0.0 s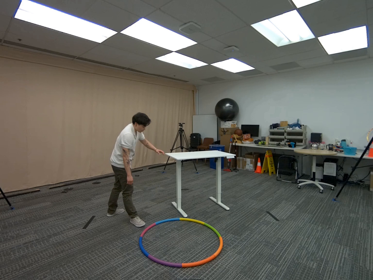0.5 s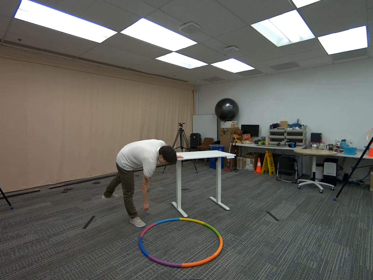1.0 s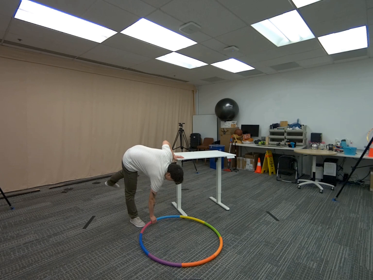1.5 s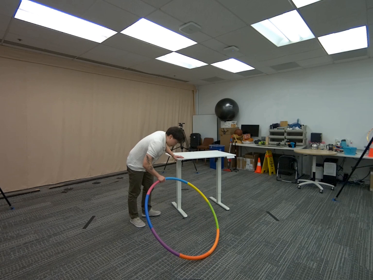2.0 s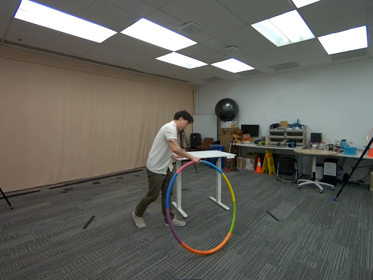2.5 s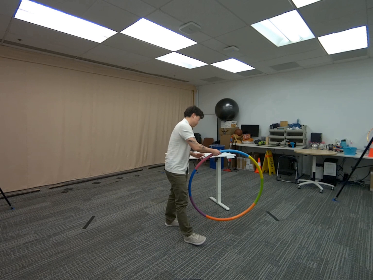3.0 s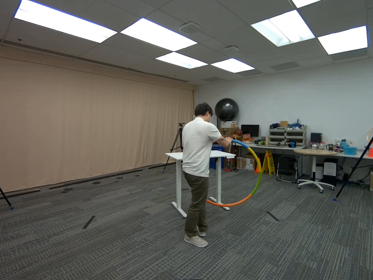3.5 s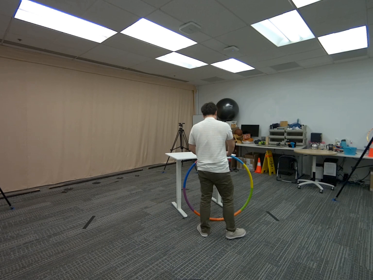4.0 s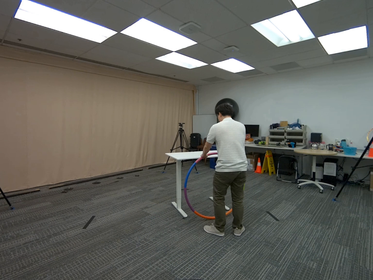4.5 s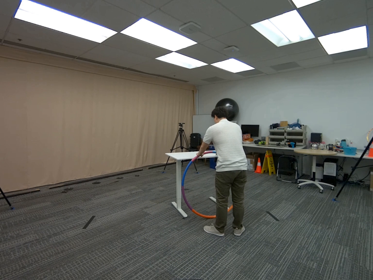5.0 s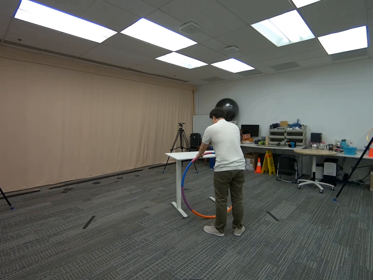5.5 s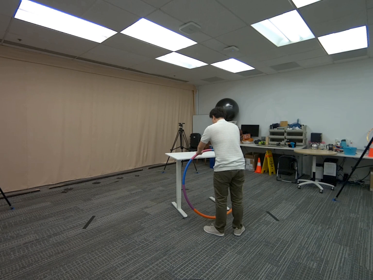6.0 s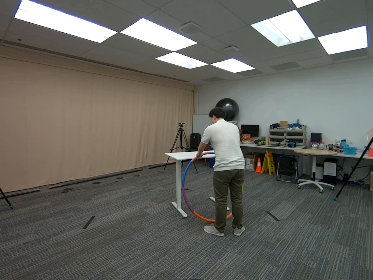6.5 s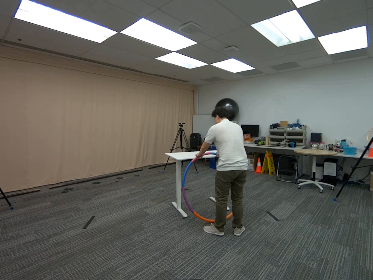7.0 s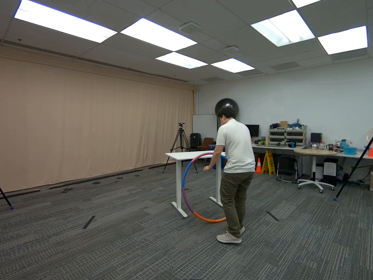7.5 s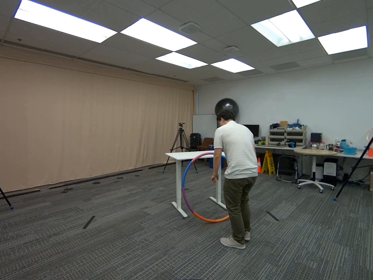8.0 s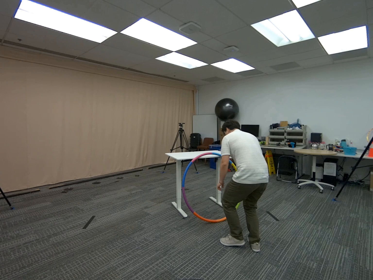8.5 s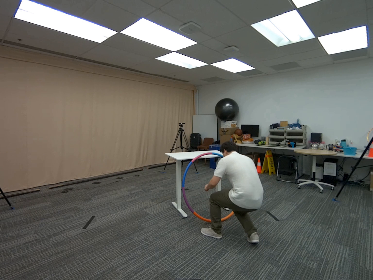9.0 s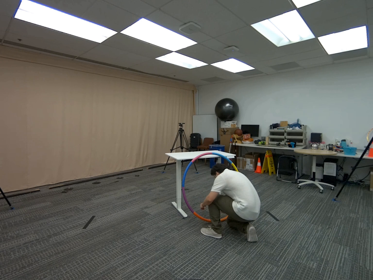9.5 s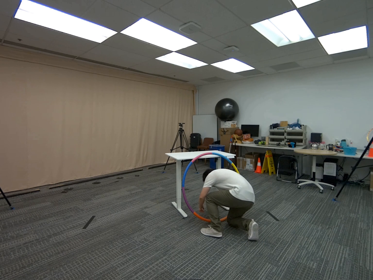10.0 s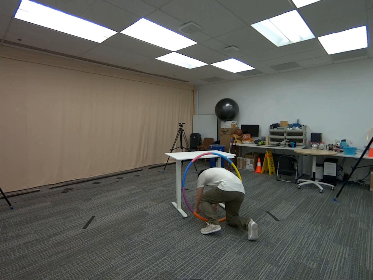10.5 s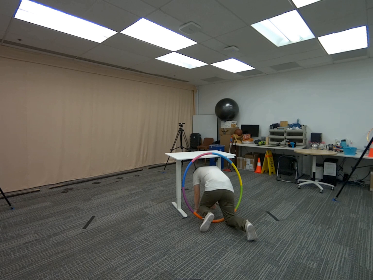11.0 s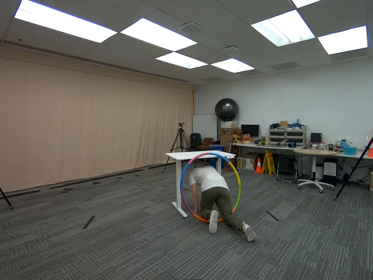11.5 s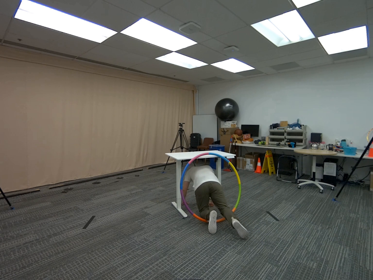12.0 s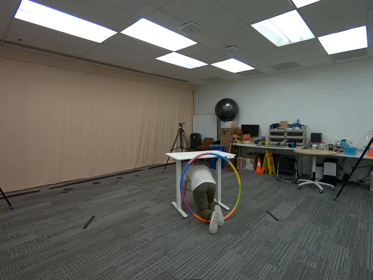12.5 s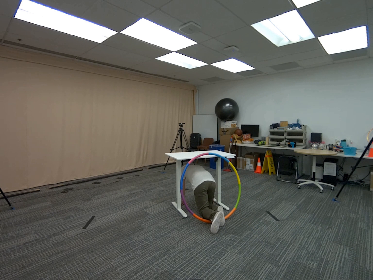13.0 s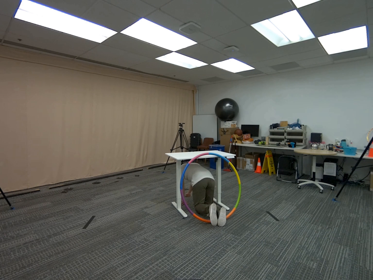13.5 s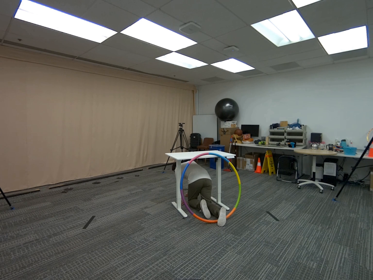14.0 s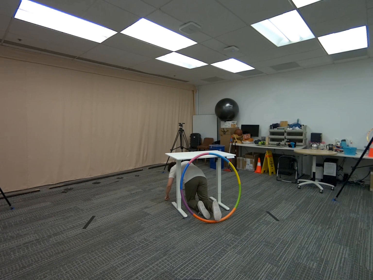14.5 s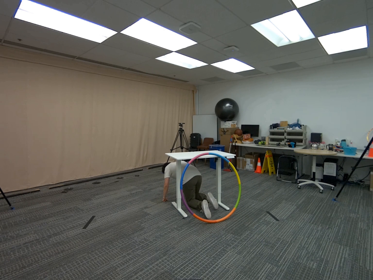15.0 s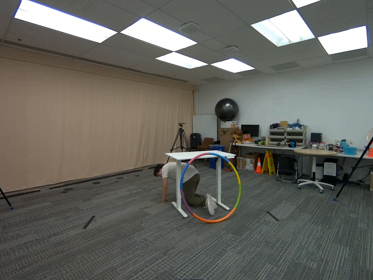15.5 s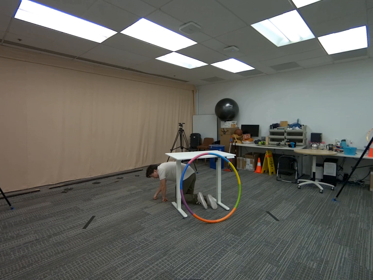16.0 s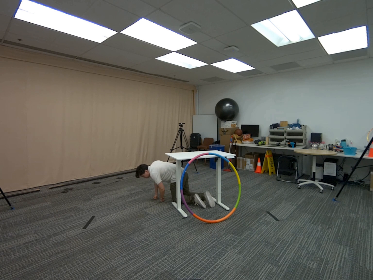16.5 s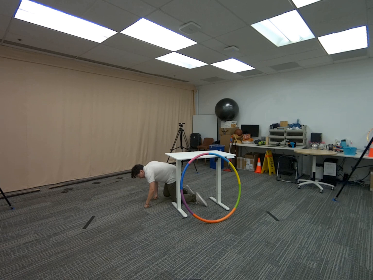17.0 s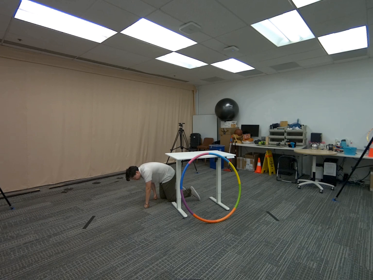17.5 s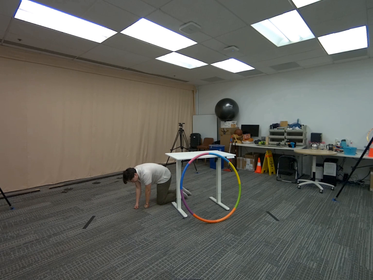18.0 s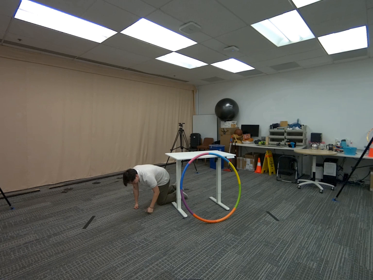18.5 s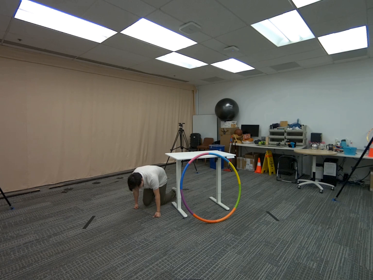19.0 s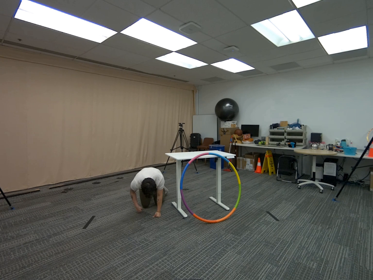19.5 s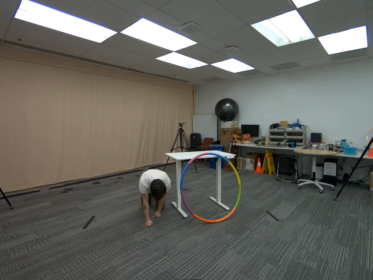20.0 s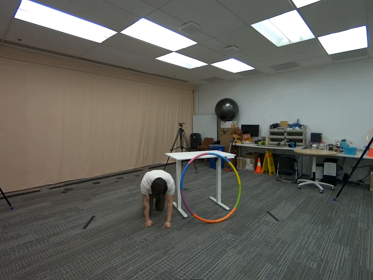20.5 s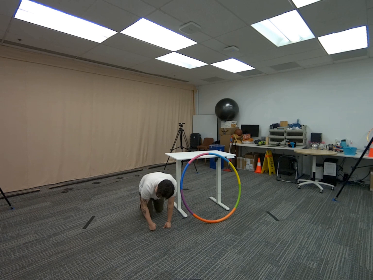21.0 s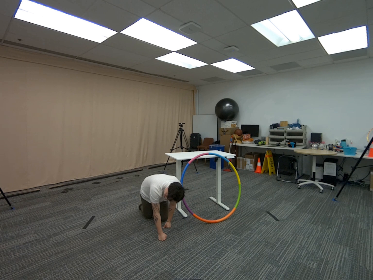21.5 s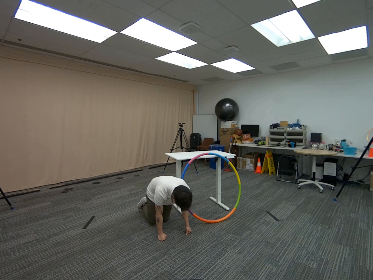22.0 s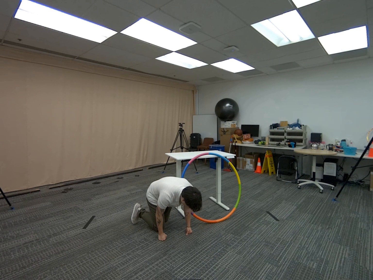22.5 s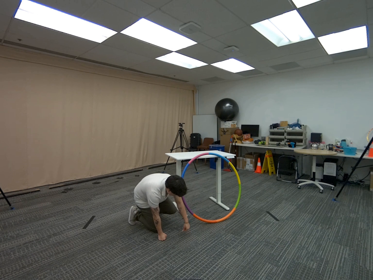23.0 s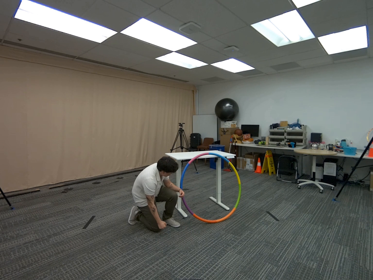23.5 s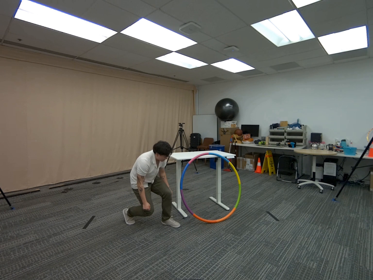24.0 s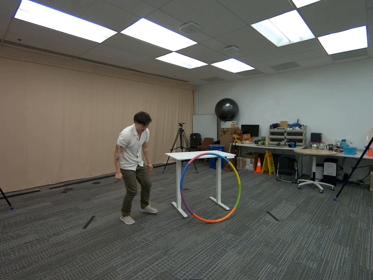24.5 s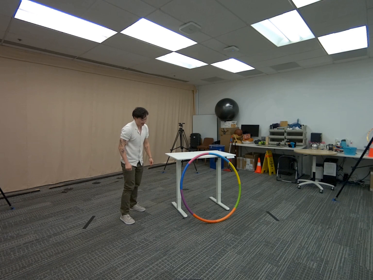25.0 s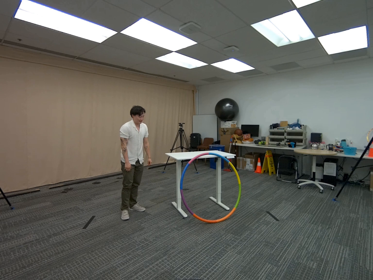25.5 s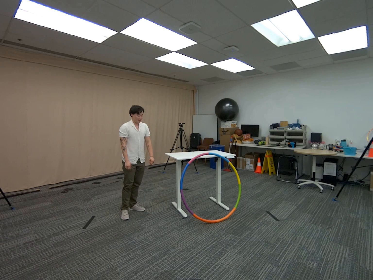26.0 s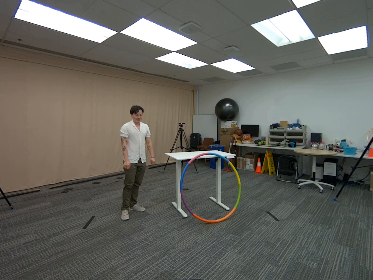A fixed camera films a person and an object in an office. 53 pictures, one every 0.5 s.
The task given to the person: Walk over to the hula hoop on the floor and place it against the white desk. Crawl through the hula hoop and stand up.
